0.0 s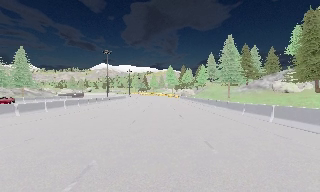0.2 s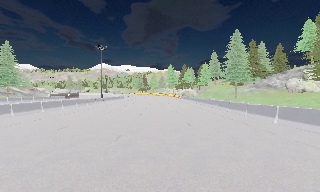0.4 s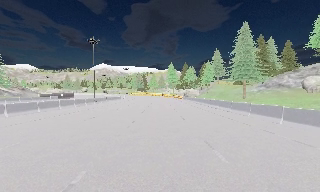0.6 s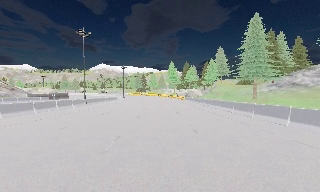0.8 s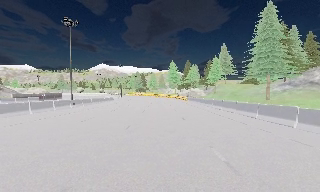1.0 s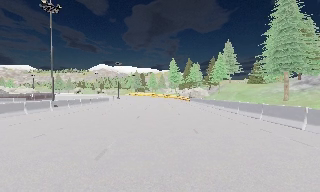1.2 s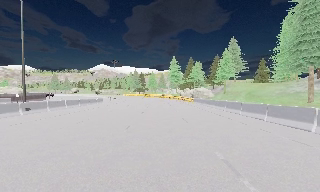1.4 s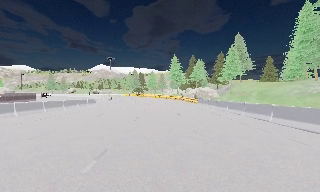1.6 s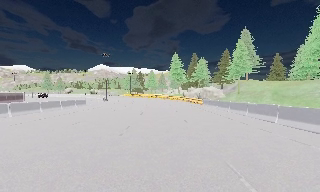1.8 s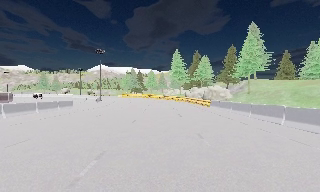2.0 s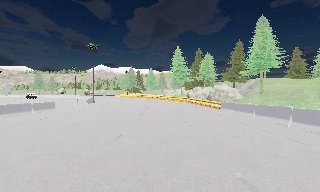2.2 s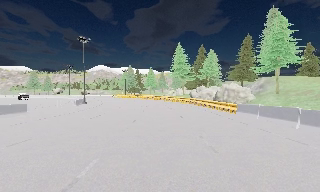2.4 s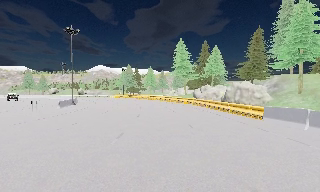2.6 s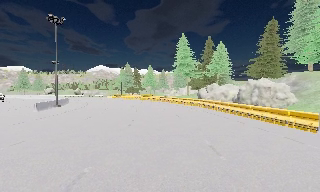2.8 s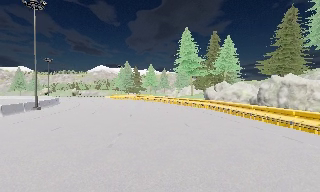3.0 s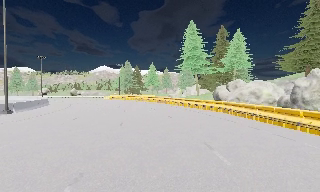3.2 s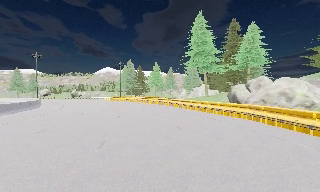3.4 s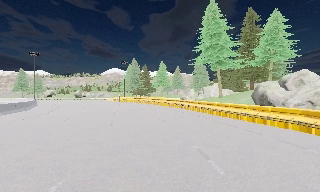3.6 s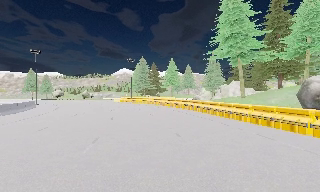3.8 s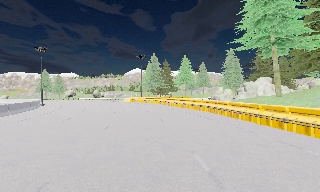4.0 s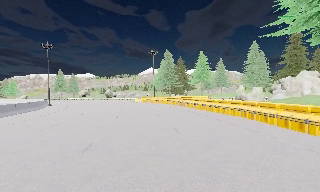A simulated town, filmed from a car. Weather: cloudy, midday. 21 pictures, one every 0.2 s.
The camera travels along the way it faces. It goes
forward.
0.0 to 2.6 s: The camera travels forward, about 50 m, so what stands in front looms larger.
2.6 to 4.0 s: The scene slides to the right, as the camera pans about 20 degrees to its left. It travels forward, about 25 m, so what stands in front looms larger.
The film runs forward here.
